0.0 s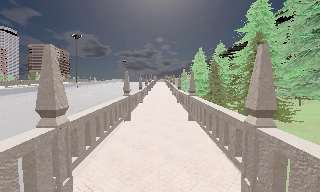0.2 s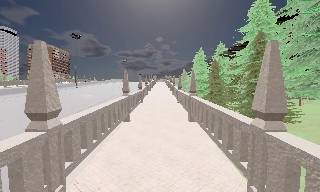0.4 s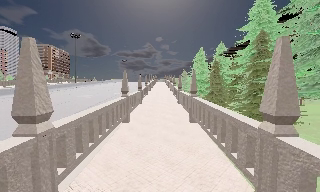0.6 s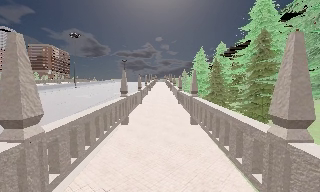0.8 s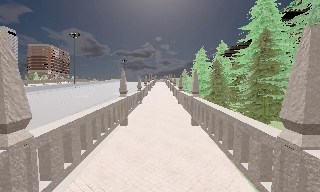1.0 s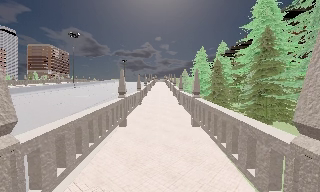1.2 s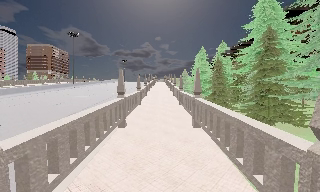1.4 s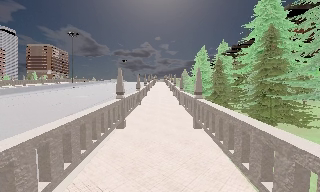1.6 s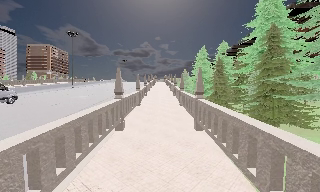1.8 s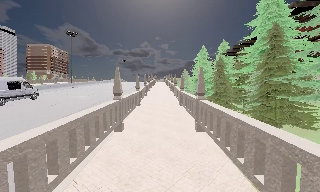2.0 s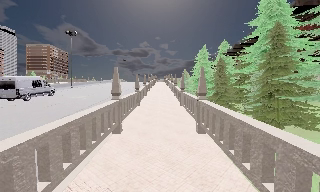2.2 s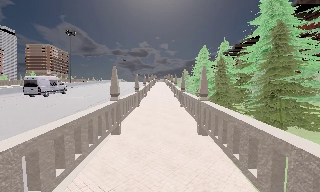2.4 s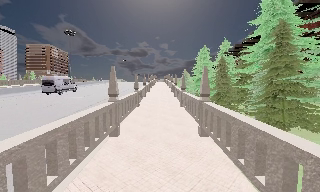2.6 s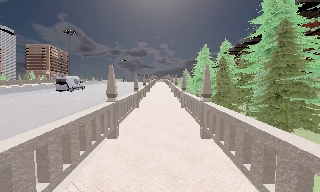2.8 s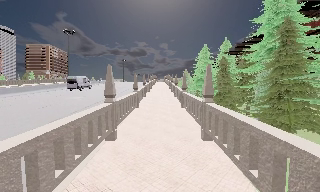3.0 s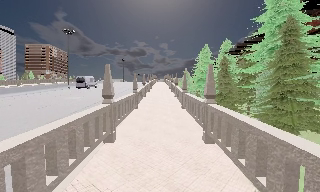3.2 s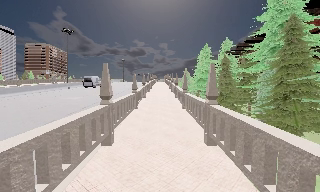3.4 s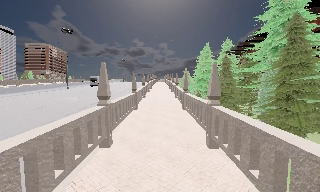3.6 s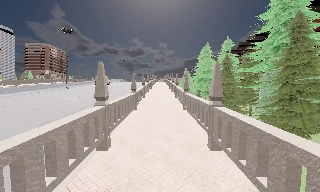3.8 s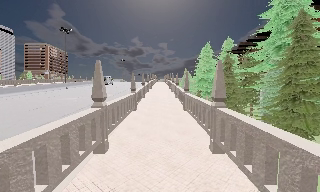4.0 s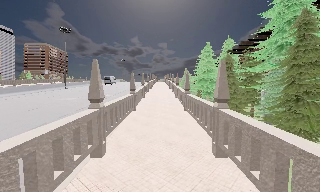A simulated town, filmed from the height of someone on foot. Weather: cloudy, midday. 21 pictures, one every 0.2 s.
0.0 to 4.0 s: The camera travels forward, about 4.5 m, so what stands in front looms larger.
The film runs forward here.
